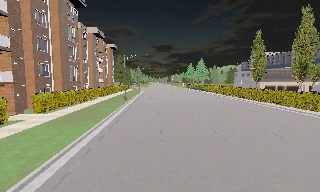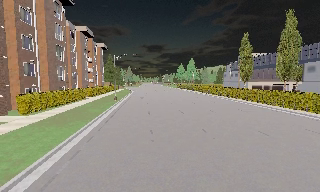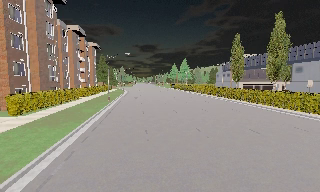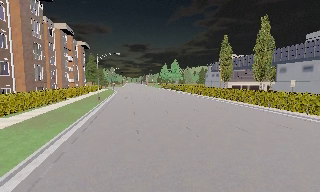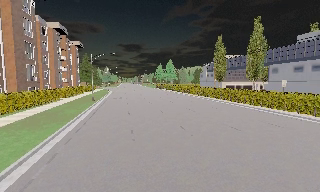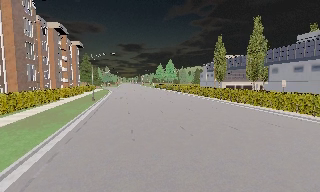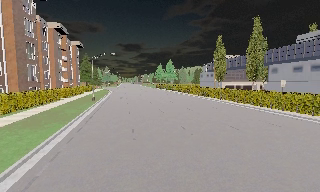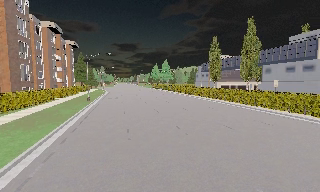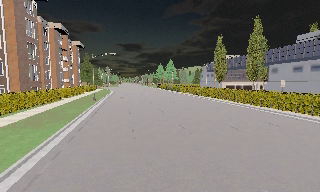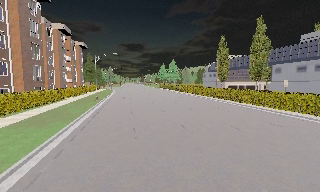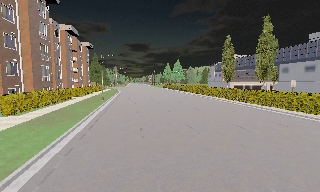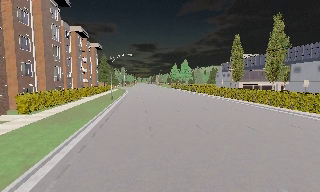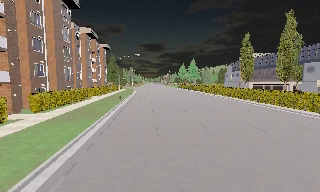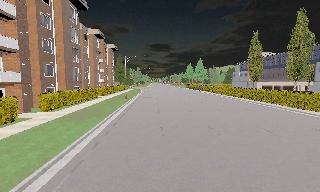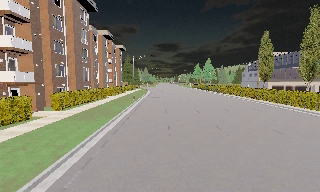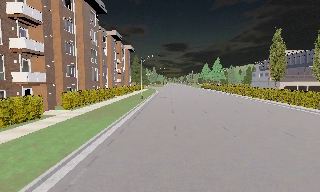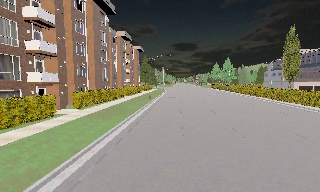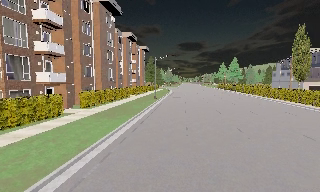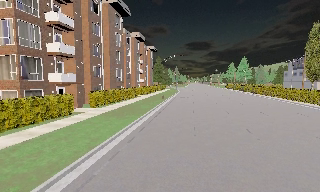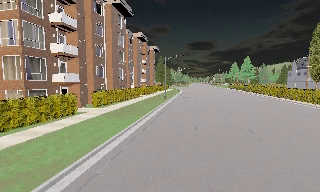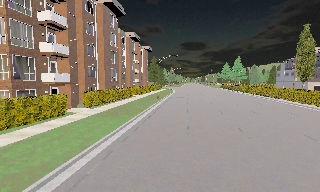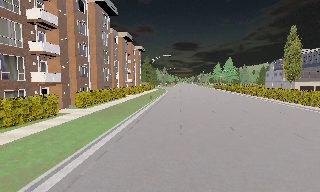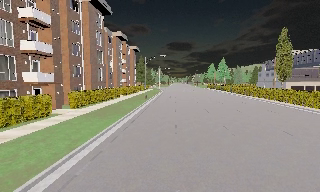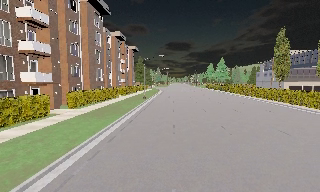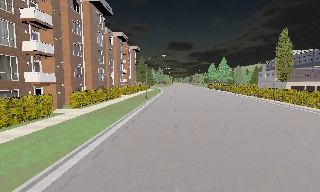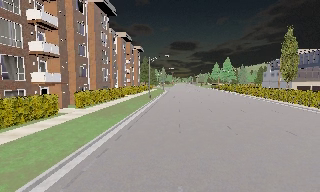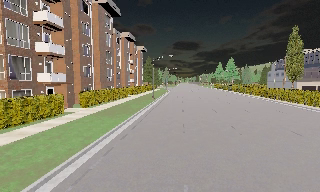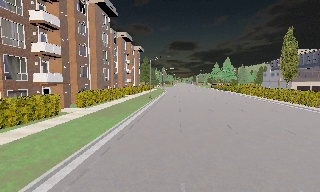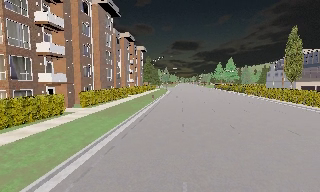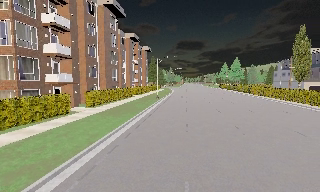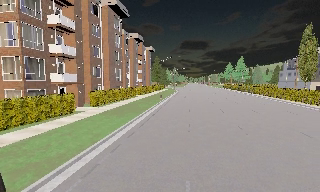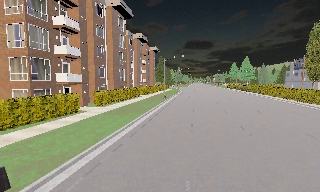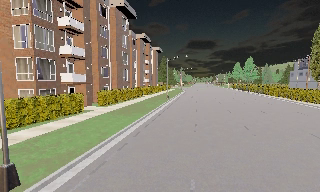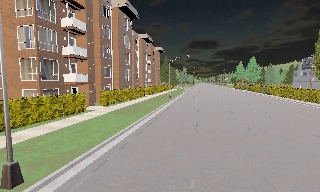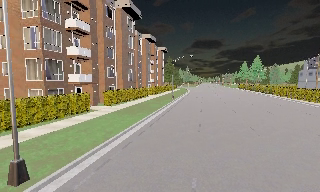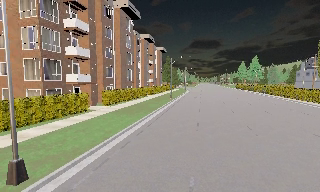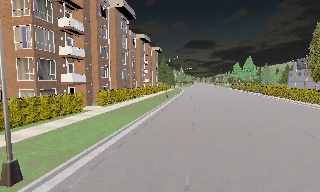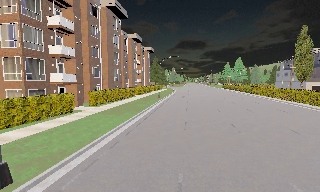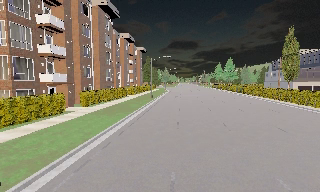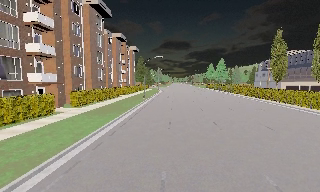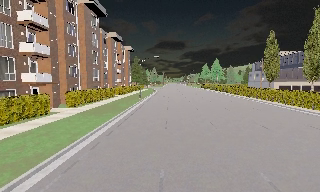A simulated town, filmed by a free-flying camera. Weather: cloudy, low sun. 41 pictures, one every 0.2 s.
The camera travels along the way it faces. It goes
backward.
0.0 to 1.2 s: The scene slides to the left, as the camera pans about 10 degrees to its right.
1.2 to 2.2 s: The camera shifts only a little, or ends up much as it began.
2.2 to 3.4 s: The scene slides to the right, as the camera pans about 15 degrees to its left. It travels to its right, about 0.5 m.
3.4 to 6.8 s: The camera travels backward, about 1 m, so what stands in front gets smaller.
6.8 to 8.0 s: The scene slides to the left, as the camera pans about 10 degrees to its right.
The film runs backward here.
